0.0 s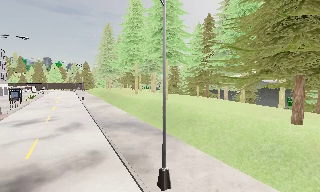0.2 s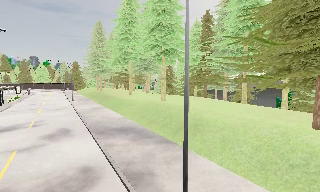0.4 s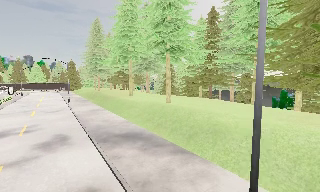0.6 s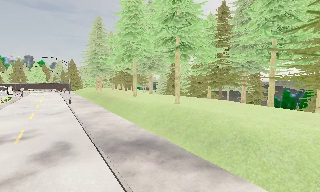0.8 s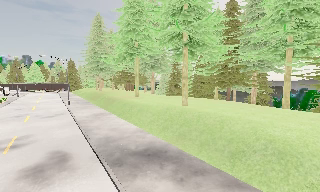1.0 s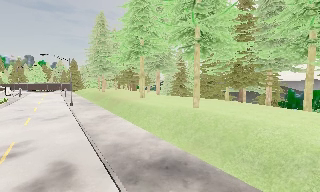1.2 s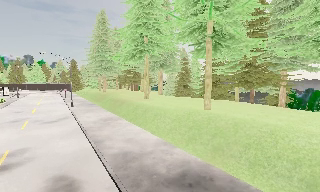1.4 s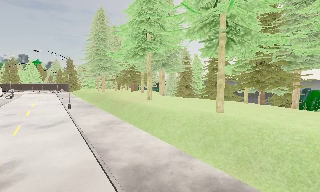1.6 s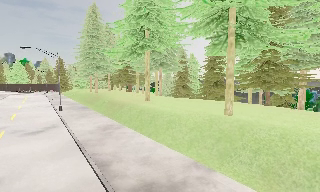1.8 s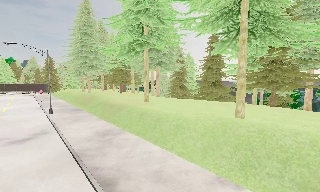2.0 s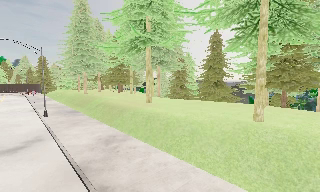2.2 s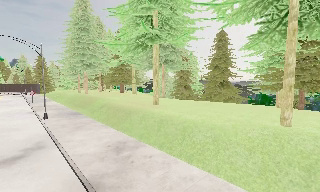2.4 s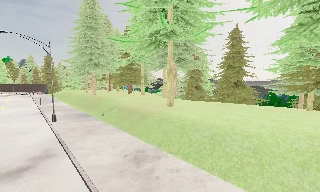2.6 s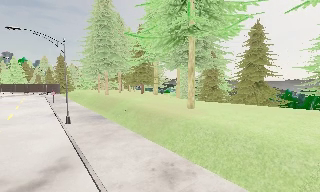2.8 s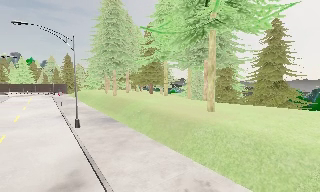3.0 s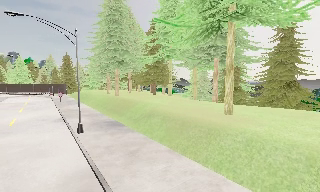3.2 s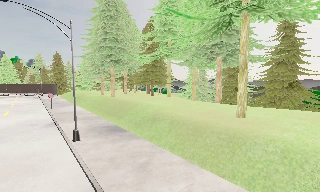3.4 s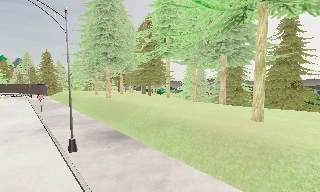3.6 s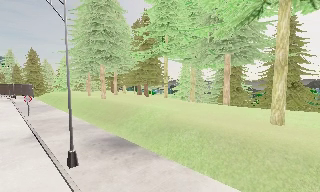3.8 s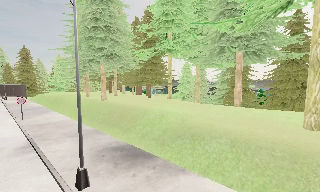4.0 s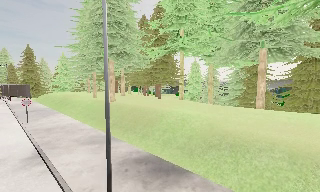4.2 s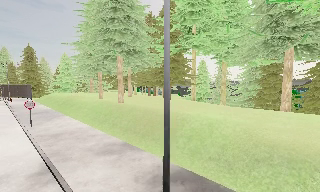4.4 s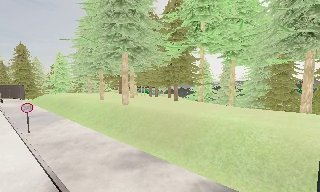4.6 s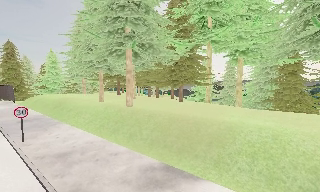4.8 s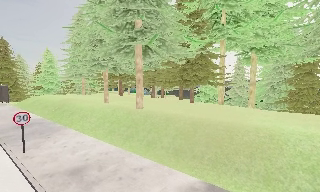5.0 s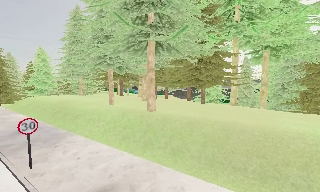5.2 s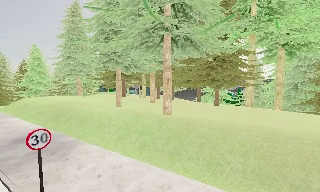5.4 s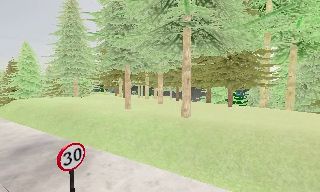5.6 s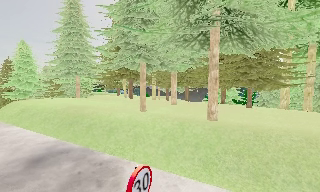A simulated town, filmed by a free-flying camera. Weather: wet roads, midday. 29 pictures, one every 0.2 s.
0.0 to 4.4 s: The camera pans to its right, which is clockwise from overhead, by about 20 degrees. It travels forward and to its left, about 35 m, so what stands in front looms larger.
4.4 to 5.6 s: The camera pans to its right, which is clockwise from overhead, by about 15 degrees. It travels to its left and forward, about 13 m, so close, fixed things drift to the right.
The film runs forward here.
